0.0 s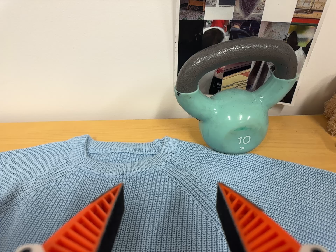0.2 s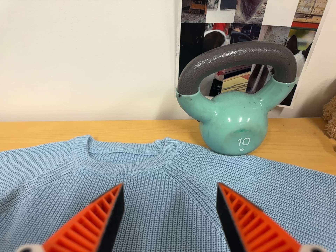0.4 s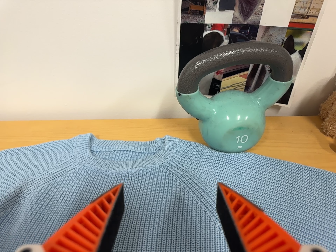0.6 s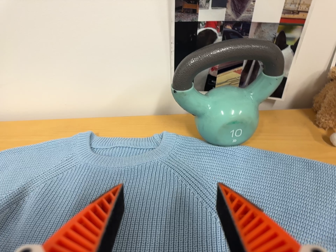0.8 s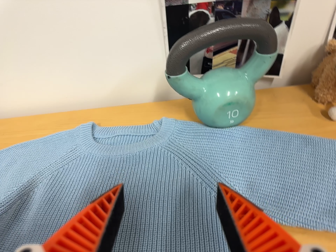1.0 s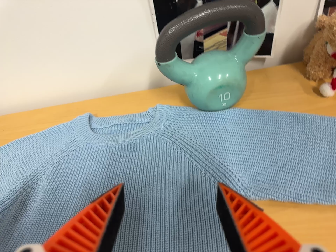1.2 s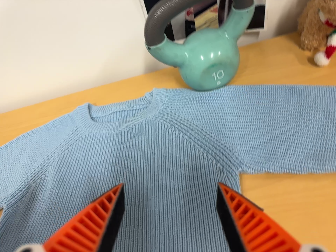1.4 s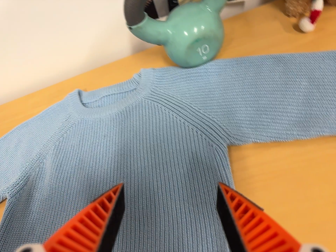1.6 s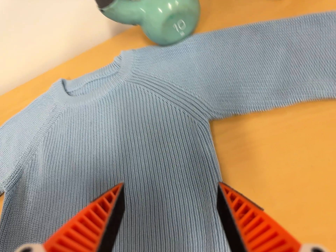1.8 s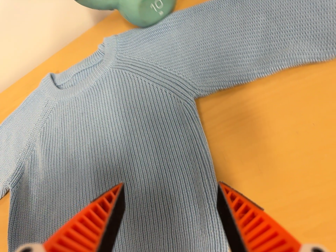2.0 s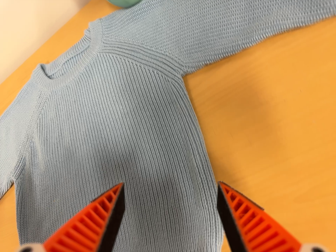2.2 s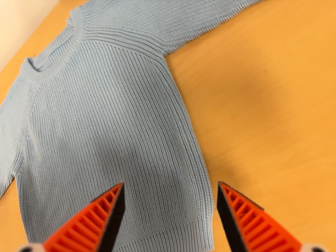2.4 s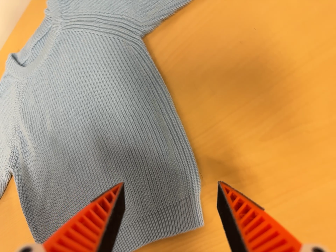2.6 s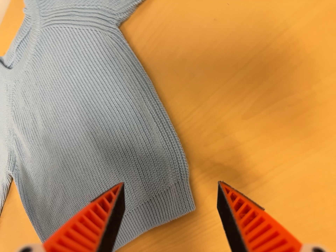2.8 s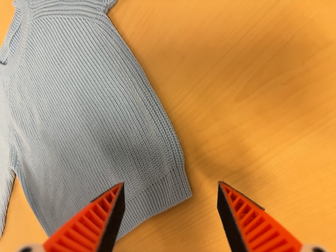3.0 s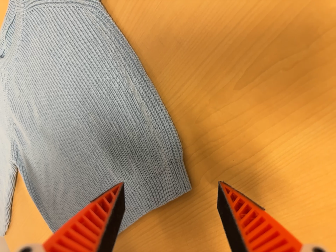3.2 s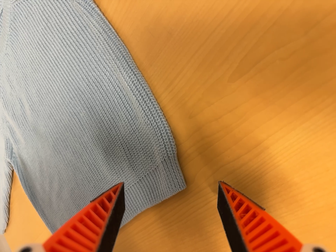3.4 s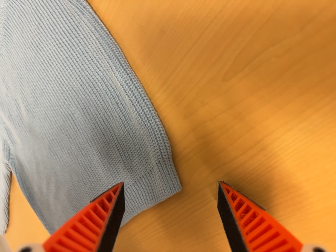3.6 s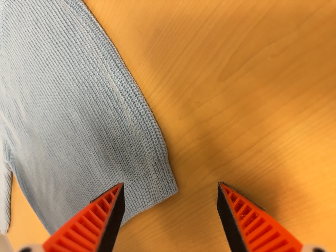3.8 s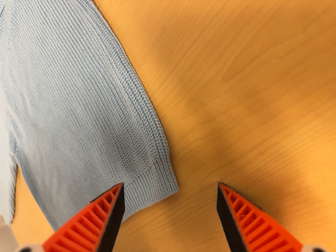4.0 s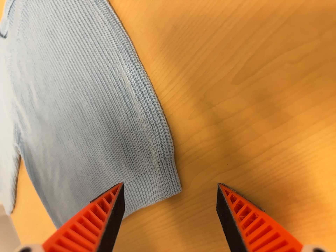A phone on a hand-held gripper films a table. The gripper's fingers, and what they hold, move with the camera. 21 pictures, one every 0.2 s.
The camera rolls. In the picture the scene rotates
counterclockwise.
The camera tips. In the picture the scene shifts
upward.
0.0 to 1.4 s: The camera travels to its right and backward, about 9 cm. Its aim tips toward the bottom of its view by about 15 degrees, and the scene shifts upward. It rolls about its line of sight by about 20 degrees, and the scene rotates counterclockwise.
1.4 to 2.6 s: The camera travels to its right, about 14 cm, so close, fixed things drift to the left. Its aim tips toward the bottom of its view by about 20 degrees, and the scene shifts upward. It rolls about its line of sight by about 30 degrees, and the scene rotates counterclockwise.
2.6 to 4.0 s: The camera travels to its right and forward, about 7 cm.
The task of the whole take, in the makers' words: fold up.
The film runs forward here.
